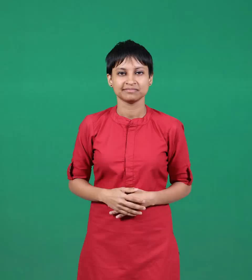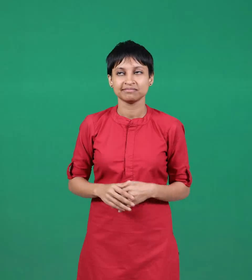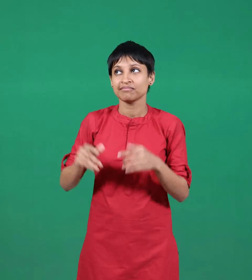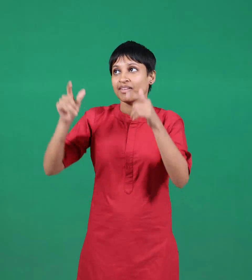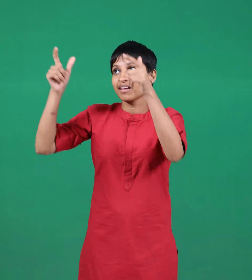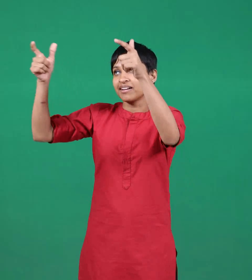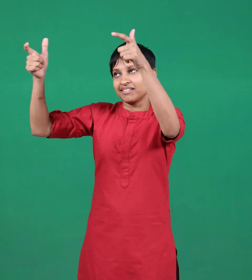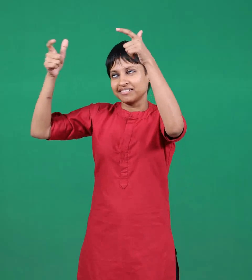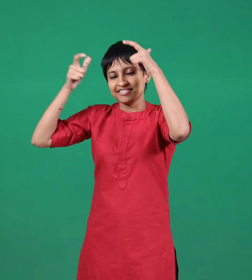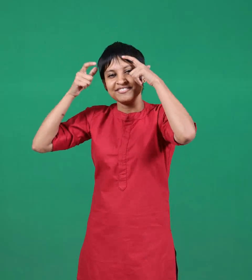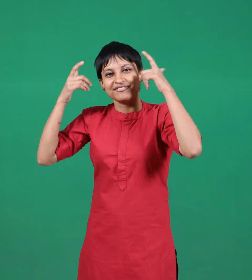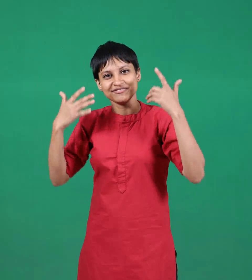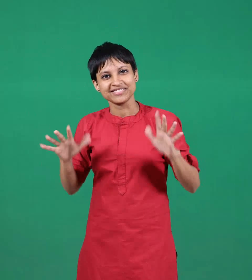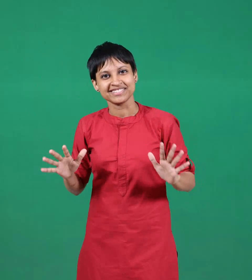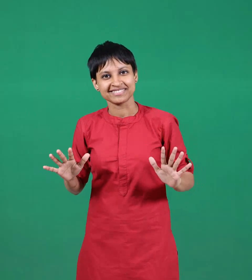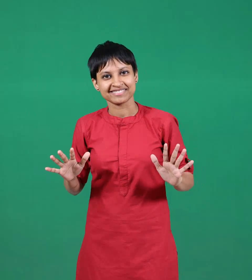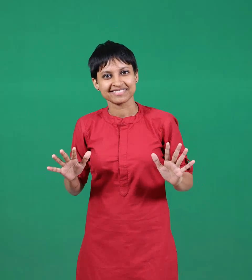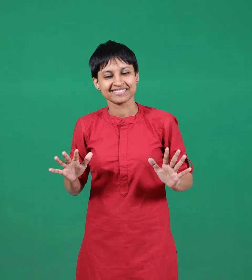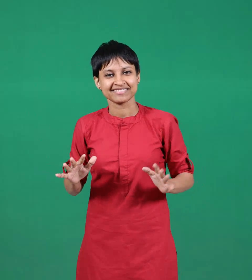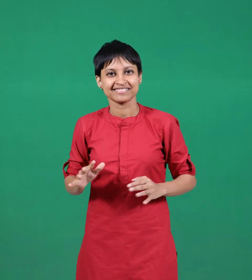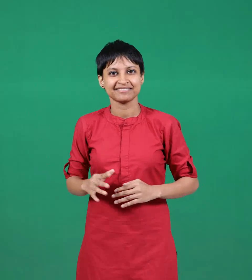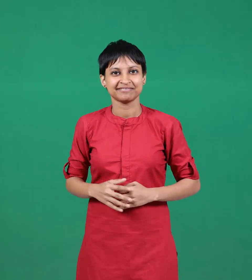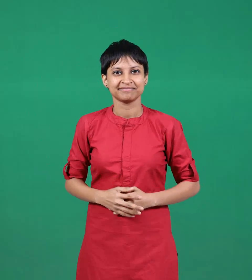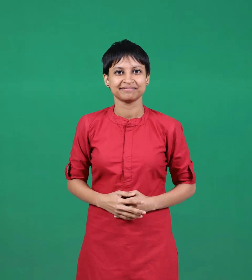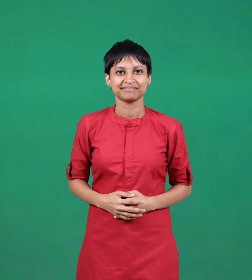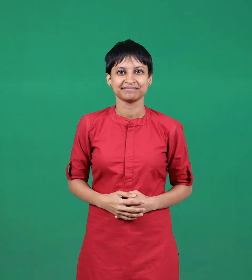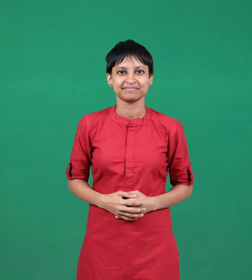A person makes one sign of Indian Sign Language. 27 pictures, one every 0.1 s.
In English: awarded & rewarded
